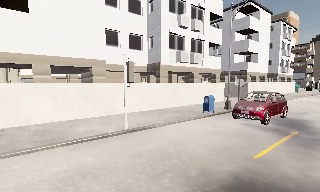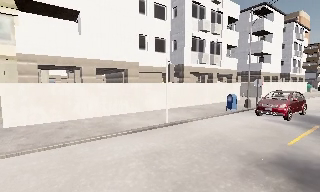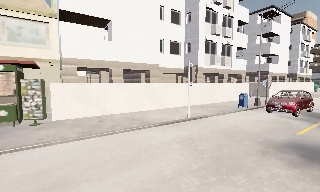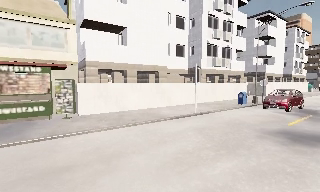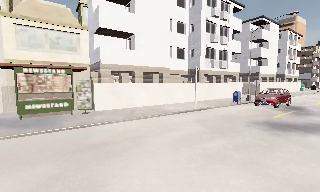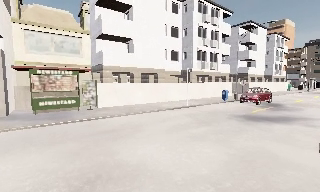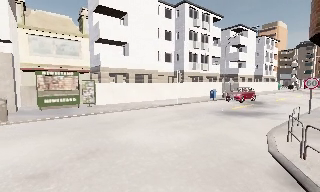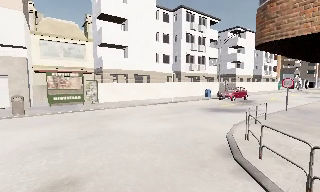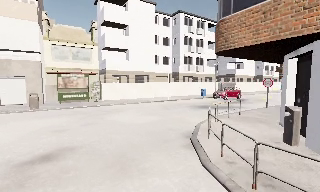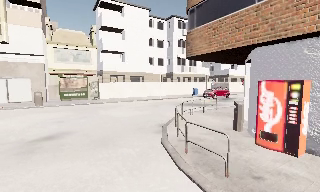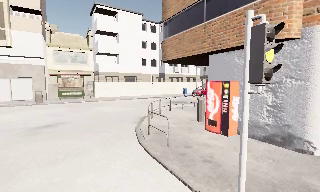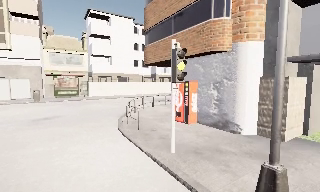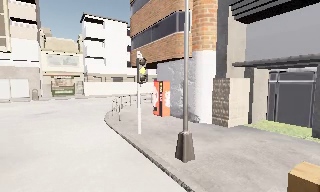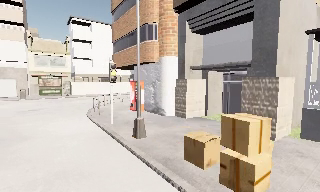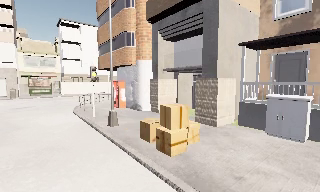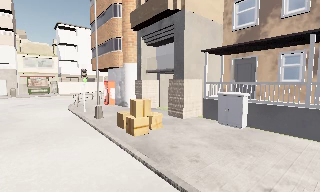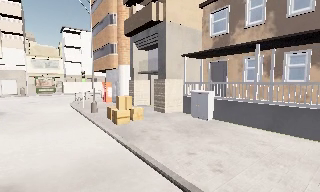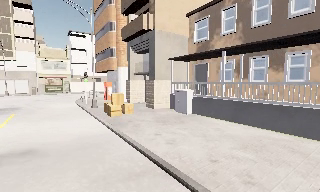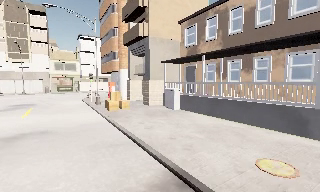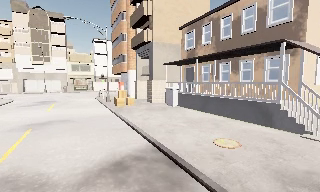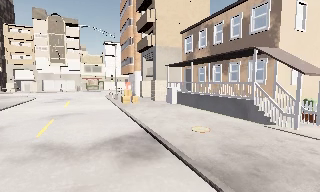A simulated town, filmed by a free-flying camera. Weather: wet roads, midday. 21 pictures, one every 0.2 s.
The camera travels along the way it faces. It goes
backward.
0.0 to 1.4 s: The camera travels backward, about 10 m, so what stands in front gets smaller.
1.4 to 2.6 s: The camera travels backward and to its right, about 12 m, so what stands in front gets smaller.
2.6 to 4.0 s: The camera pans to its left, which is counterclockwise from overhead, by about 10 degrees. It travels backward and to its right, about 14 m, so what stands in front gets smaller.
The film runs backward here.
